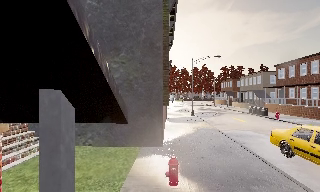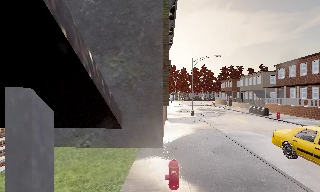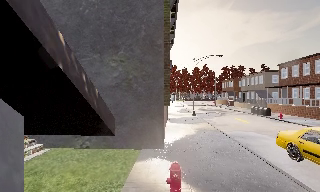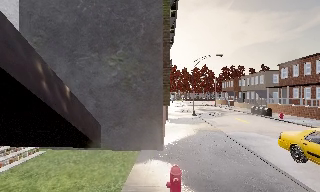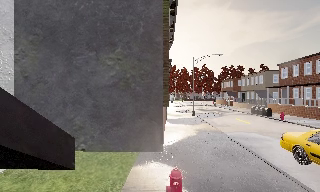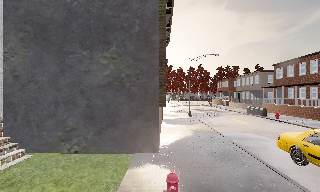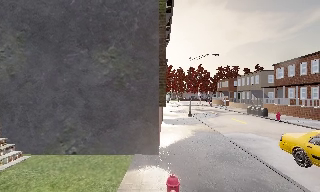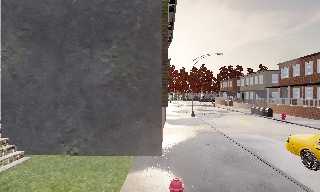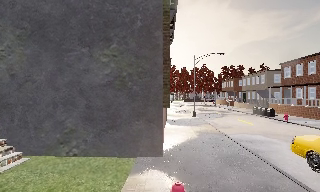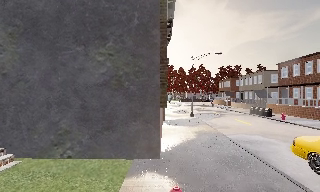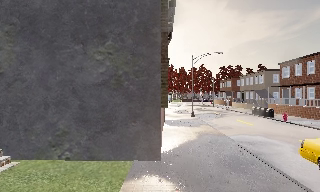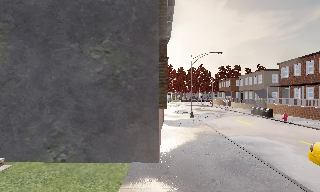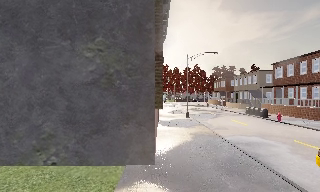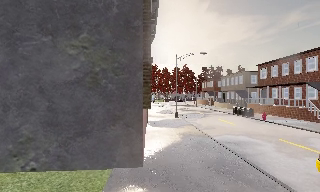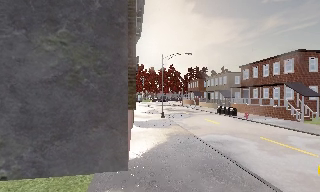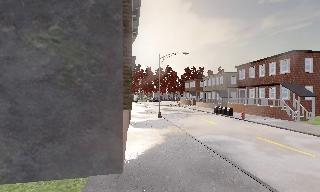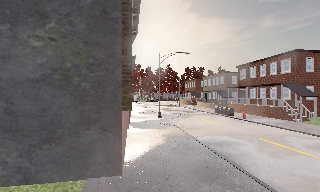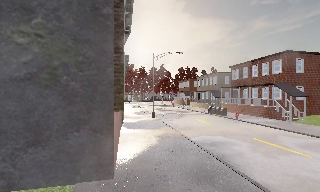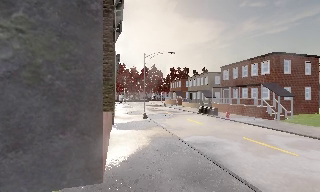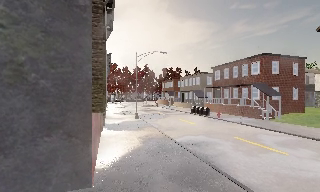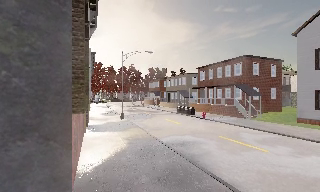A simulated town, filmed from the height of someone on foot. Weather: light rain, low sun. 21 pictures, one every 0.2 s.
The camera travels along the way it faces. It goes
forward.
0.0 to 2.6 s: The camera travels forward, about 2.5 m, so what stands in front looms larger.
2.6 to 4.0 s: The scene slides to the left, as the camera pans about 20 degrees to its right. It travels forward, about 1 m, so what stands in front looms larger.
The film runs forward here.
